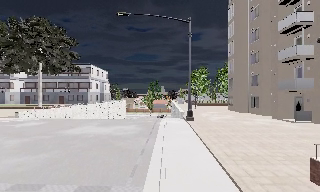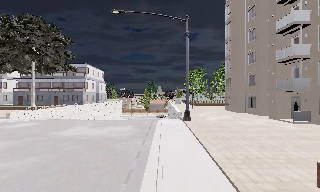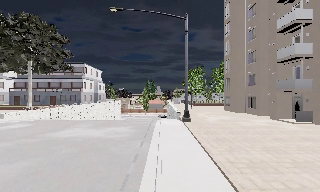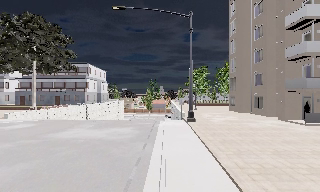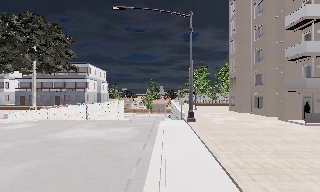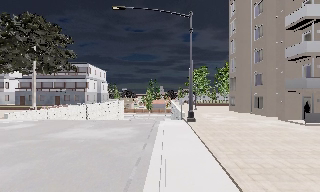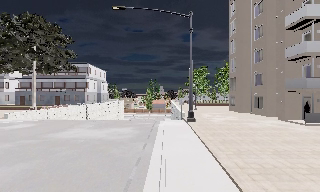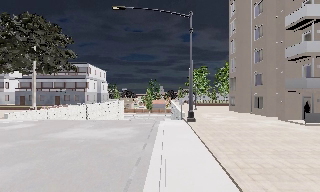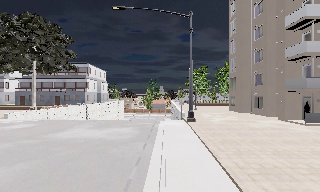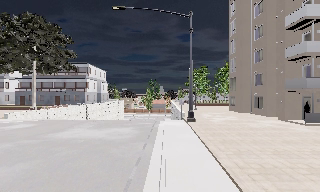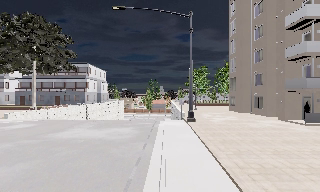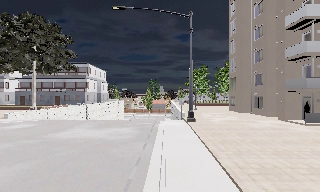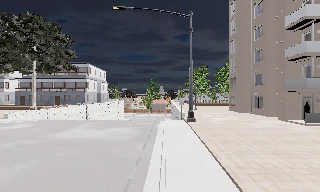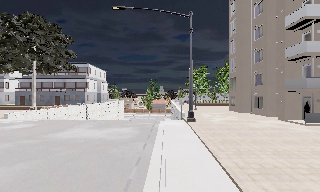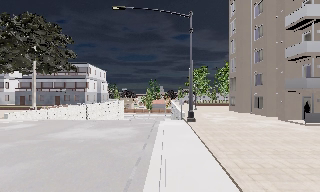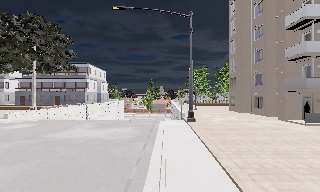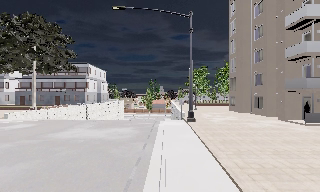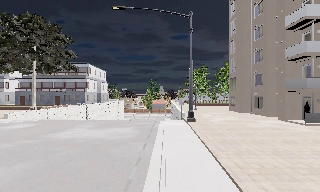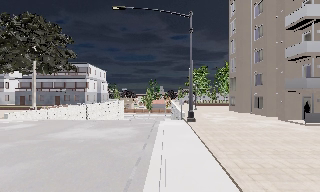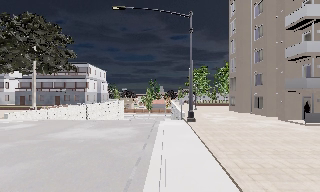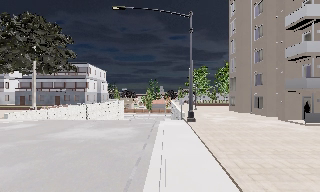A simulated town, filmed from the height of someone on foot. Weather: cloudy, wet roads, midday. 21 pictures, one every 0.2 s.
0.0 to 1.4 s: The camera travels forward, about 1 m, so what stands in front looms larger. It loses speed.
1.4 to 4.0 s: The camera keeps its place and its aim.
The film runs forward here.
